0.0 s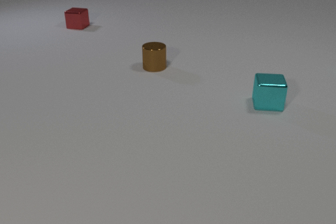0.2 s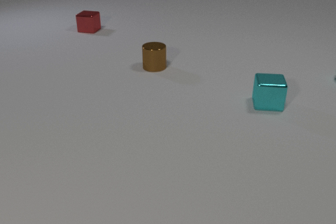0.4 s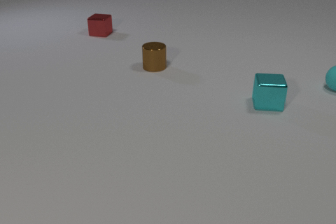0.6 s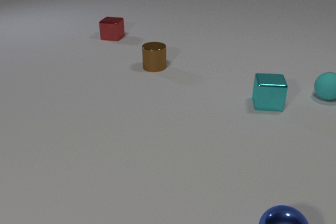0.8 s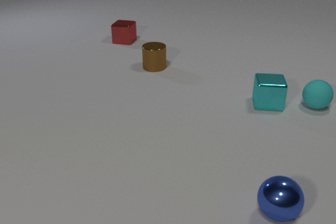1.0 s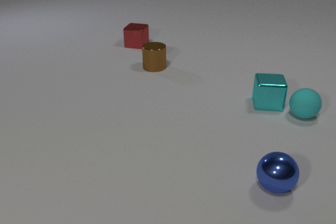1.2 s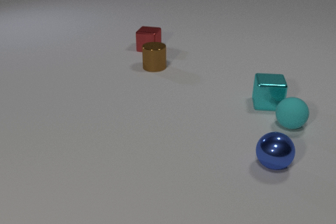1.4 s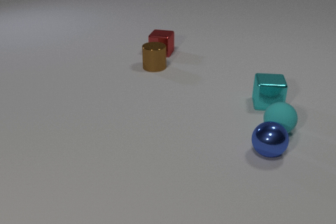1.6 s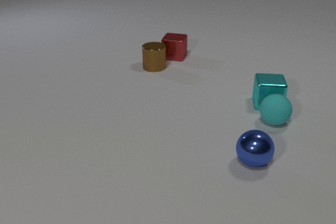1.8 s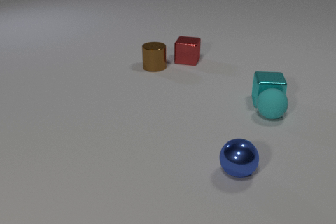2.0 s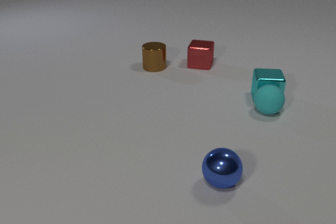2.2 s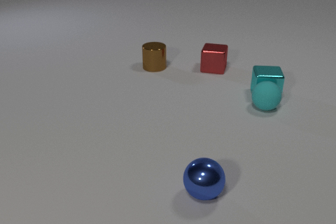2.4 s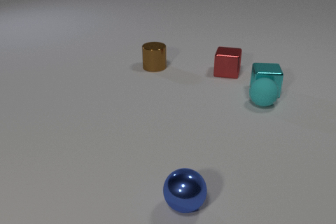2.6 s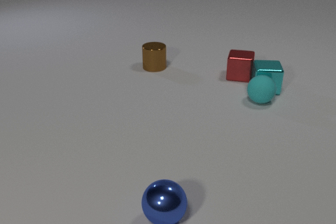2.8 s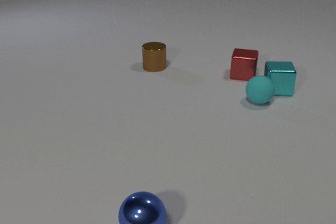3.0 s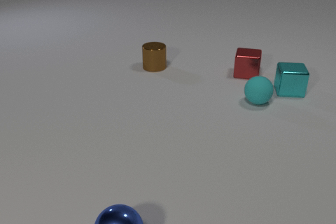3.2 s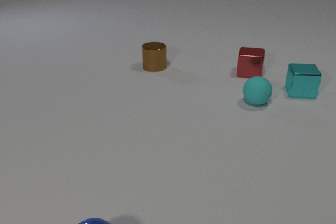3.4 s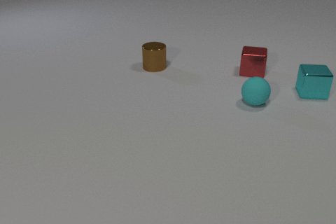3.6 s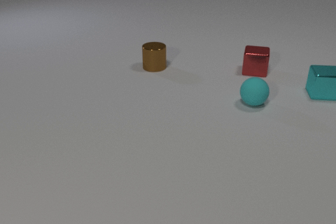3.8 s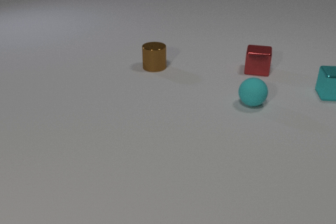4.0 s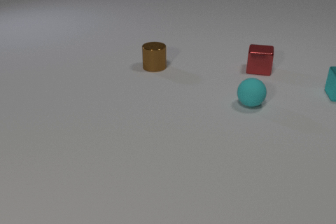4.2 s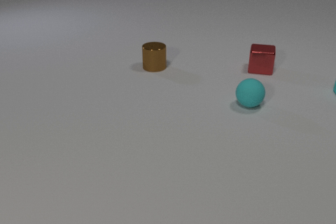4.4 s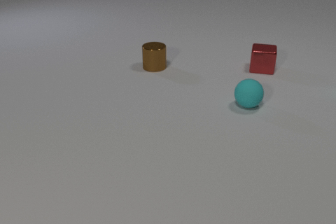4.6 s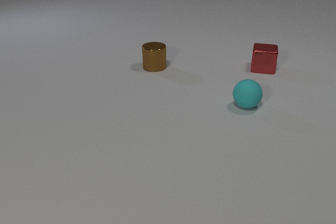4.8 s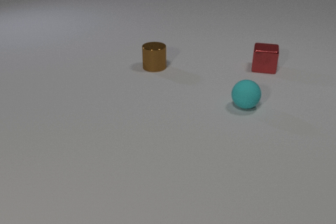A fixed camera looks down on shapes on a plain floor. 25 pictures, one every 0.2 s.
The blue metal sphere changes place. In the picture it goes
to the left.
The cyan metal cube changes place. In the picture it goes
to the right.
0.0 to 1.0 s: The cyan rubber sphere comes in at the right edge, rolls toward the camera. The blue metal sphere comes in at the bottom edge, rolls away from the camera. The red metal cube slides toward the camera and to the right.
1.0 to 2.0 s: The cyan rubber sphere rolls to the left. The blue metal sphere rolls to the left. The cyan metal cube slides away from the camera. The red metal cube slides to the right and toward the camera. The cyan rubber sphere and the blue metal sphere collide. The cyan rubber sphere and the cyan metal cube collide.
2.0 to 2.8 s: The cyan rubber sphere rolls away from the camera and to the left. The blue metal sphere rolls to the left and toward the camera. The cyan metal cube slides away from the camera and to the right. The red metal cube slides to the right and toward the camera. The cyan metal cube and the red metal cube collide.
2.8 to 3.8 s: The cyan rubber sphere rolls toward the camera and to the left. The blue metal sphere rolls to the left and toward the camera, leaves at the bottom edge. The cyan metal cube slides to the right. The red metal cube slides away from the camera and to the right.
3.8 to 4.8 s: The cyan rubber sphere rolls to the left and toward the camera. The cyan metal cube slides to the right, leaves at the right edge. The red metal cube slides away from the camera and to the right.
What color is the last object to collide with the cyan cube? red.
Are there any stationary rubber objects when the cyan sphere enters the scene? no.
What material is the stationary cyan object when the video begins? metal.
